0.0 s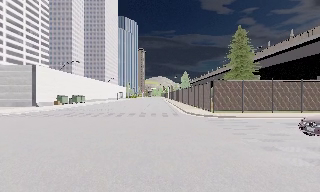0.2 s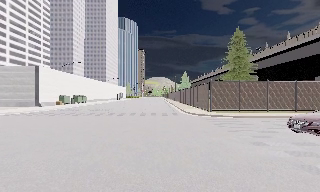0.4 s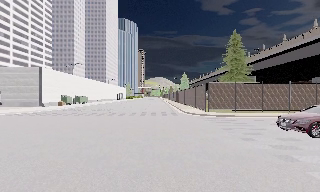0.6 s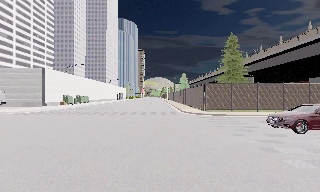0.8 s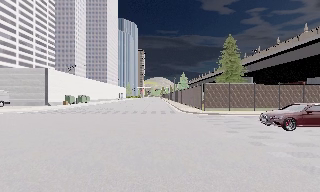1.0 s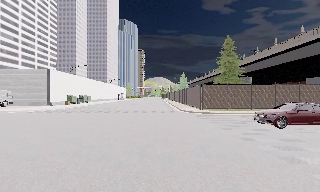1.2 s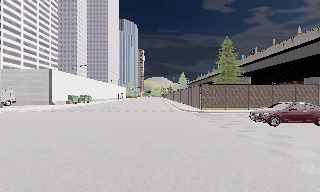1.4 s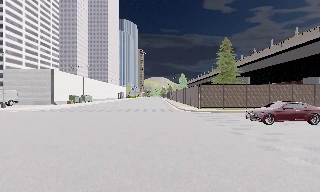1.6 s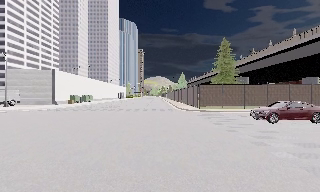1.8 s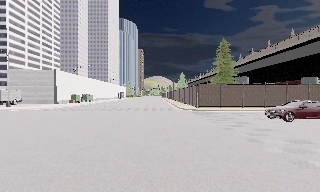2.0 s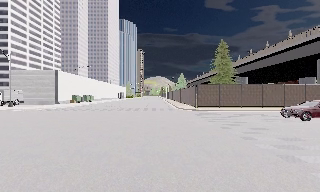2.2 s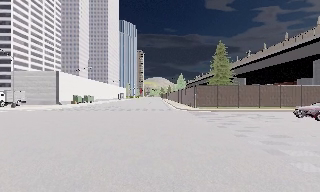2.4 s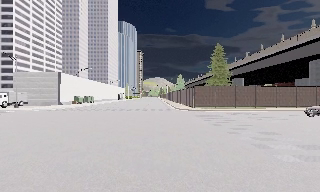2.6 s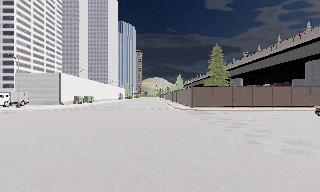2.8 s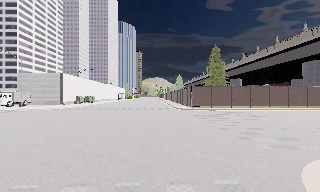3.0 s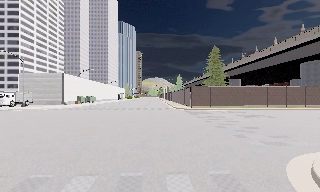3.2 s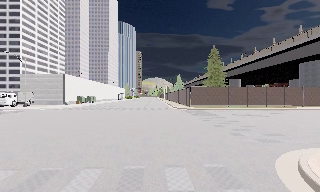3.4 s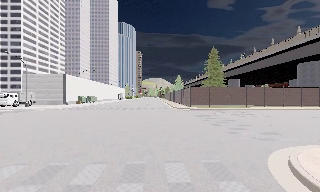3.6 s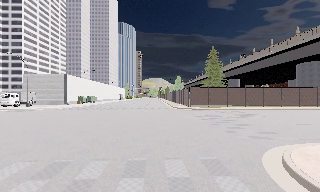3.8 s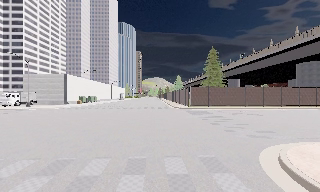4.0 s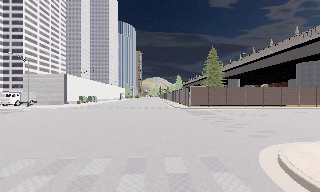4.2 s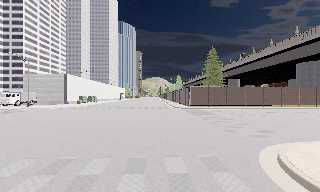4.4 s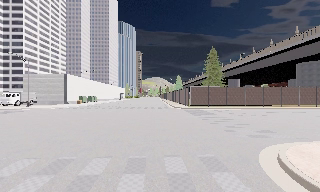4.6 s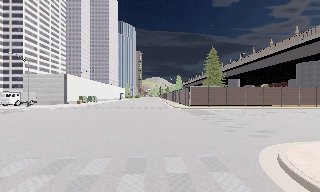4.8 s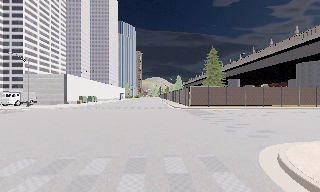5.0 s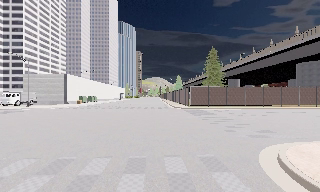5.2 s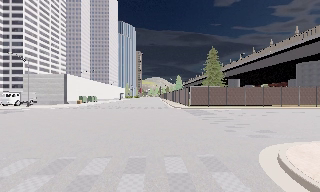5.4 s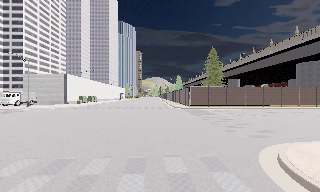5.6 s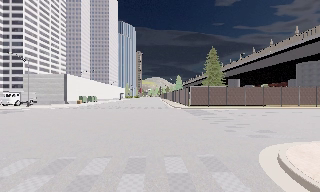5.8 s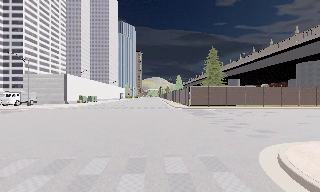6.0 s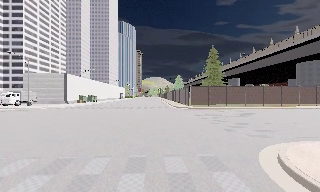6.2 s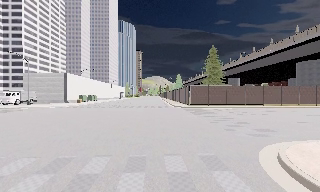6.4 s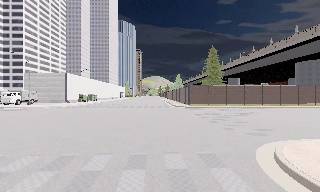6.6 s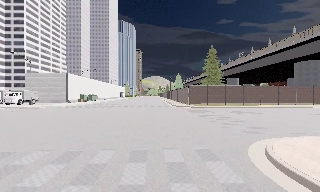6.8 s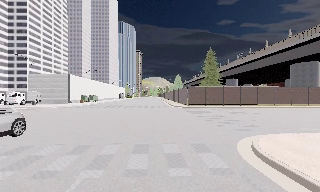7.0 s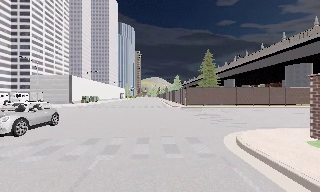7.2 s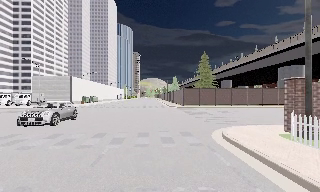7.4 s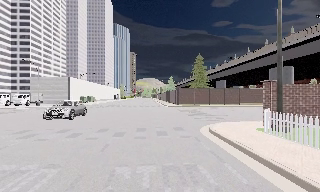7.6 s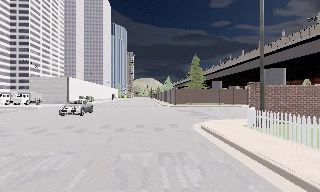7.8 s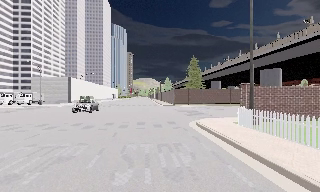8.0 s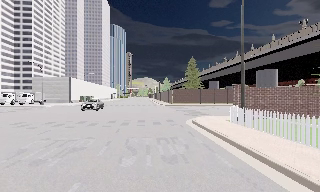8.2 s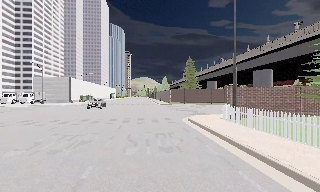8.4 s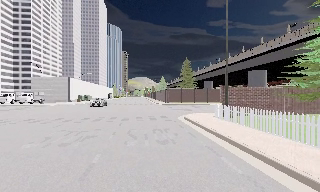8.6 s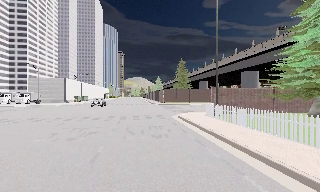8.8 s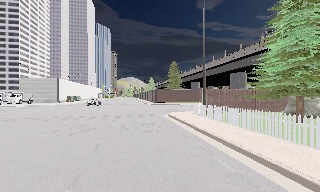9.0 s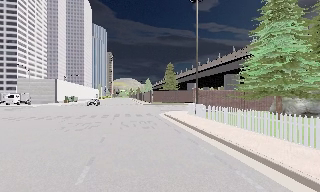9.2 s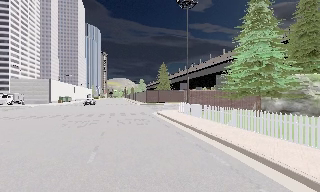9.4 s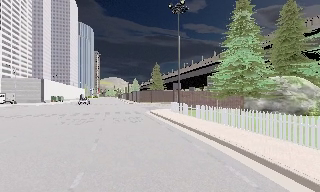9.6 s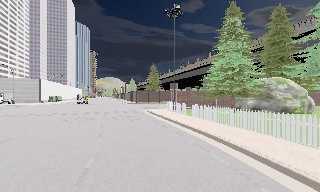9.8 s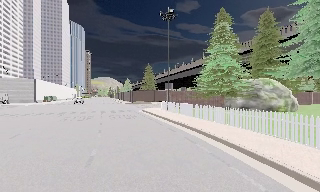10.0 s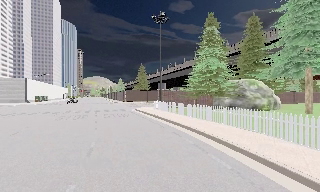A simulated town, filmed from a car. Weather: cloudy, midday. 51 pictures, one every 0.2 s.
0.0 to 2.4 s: The camera travels backward, about 7 m, so what stands in front gets smaller.
2.4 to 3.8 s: The camera travels backward, about 2.5 m, so what stands in front gets smaller. It loses speed.
3.8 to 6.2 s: The camera keeps its place and its aim.
6.2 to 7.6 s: The camera travels backward, about 5 m, so what stands in front gets smaller. It gains speed.
7.6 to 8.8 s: The camera travels backward, about 5 m, so what stands in front gets smaller.
8.8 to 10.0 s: The camera swings to its right by about 10 degrees, and the scene slides to the left. It travels backward, about 6 m, so what stands in front gets smaller.
The film runs backward here.
